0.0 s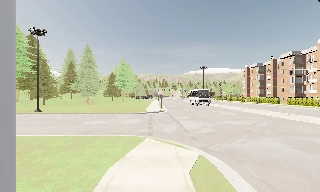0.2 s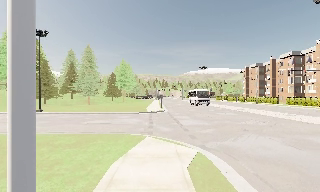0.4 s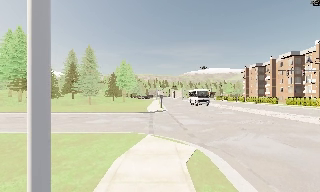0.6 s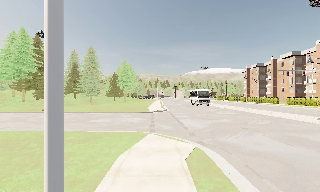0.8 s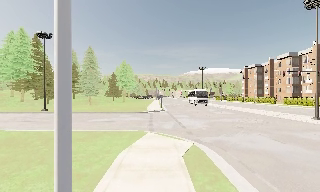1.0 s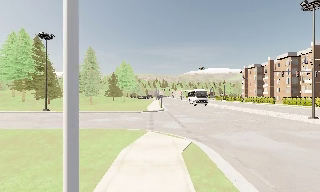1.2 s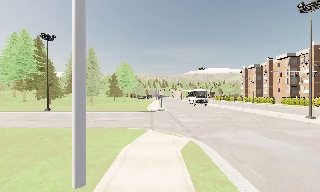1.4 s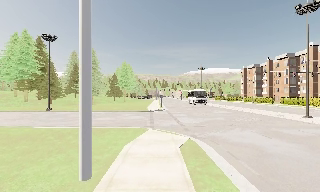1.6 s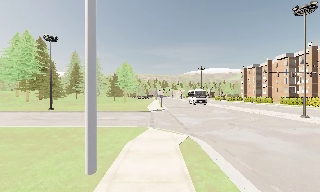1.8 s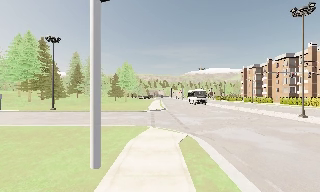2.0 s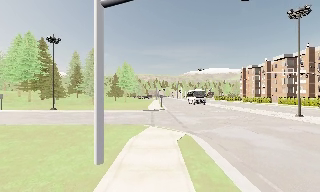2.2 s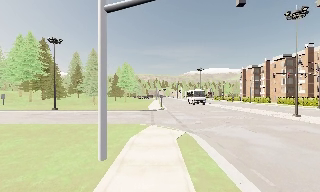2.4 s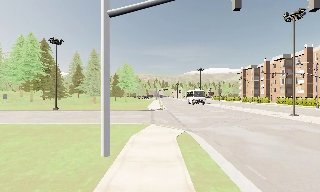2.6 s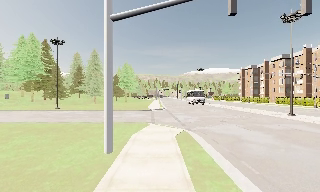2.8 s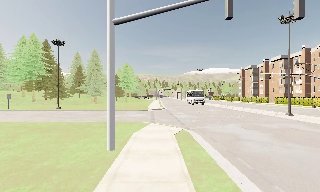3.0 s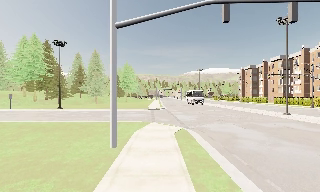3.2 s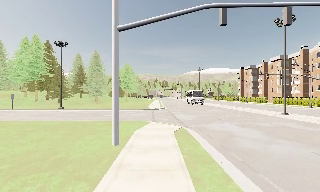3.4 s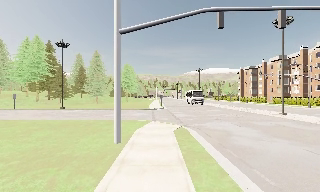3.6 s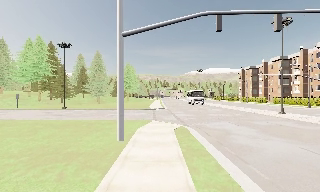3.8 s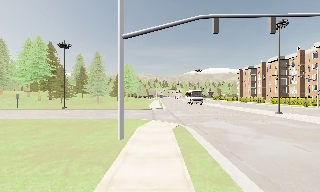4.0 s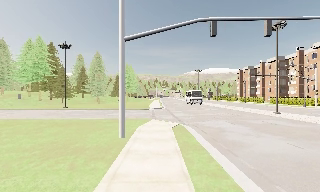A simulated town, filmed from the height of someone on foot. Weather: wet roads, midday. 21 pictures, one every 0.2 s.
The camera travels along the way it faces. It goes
backward.
0.0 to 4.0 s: The camera travels backward, about 7 m, so what stands in front gets smaller.
The film runs backward here.
